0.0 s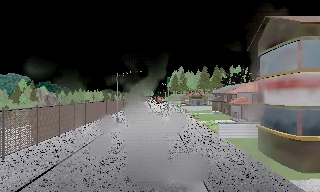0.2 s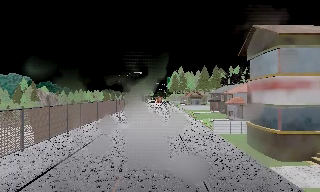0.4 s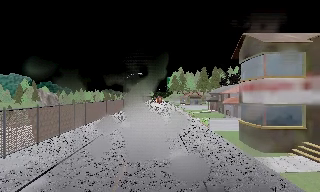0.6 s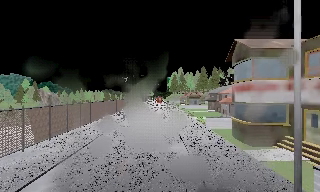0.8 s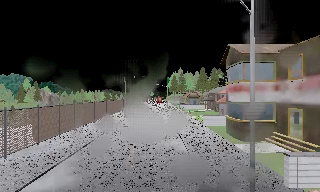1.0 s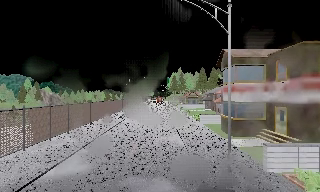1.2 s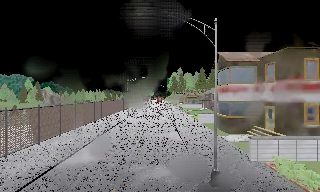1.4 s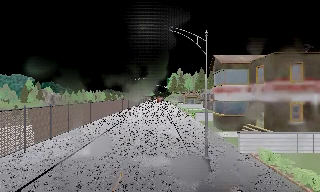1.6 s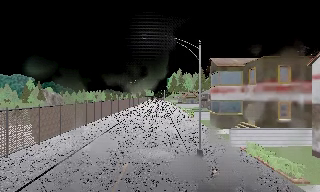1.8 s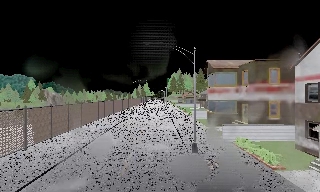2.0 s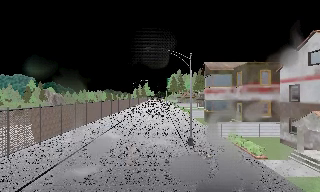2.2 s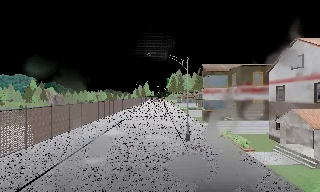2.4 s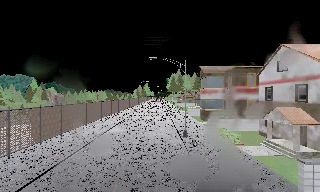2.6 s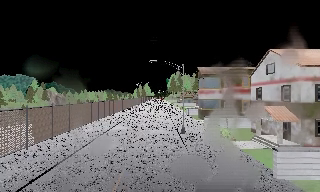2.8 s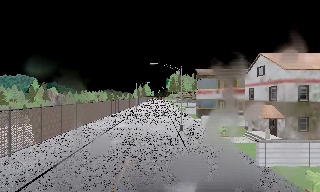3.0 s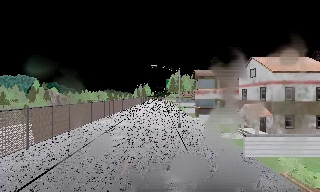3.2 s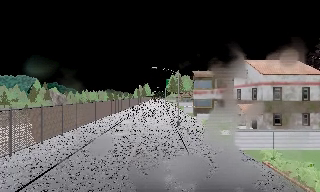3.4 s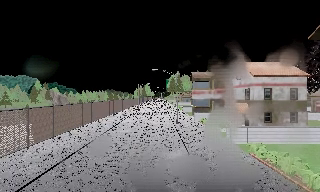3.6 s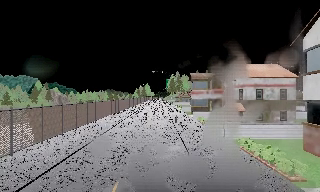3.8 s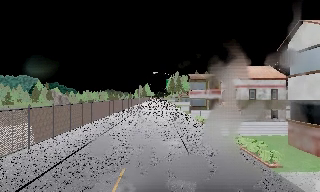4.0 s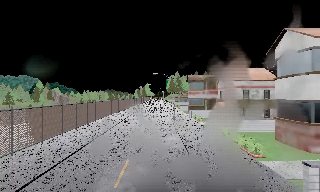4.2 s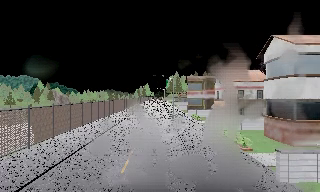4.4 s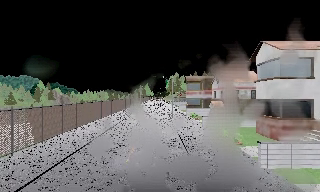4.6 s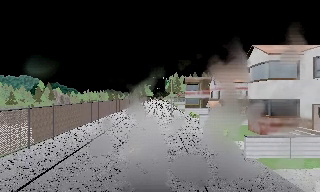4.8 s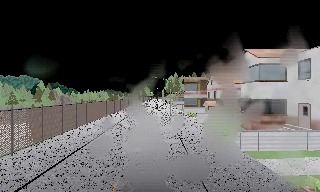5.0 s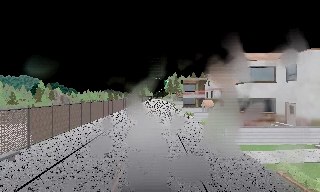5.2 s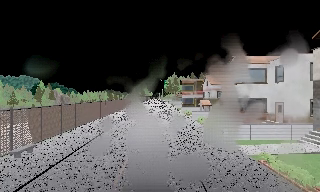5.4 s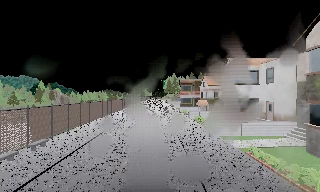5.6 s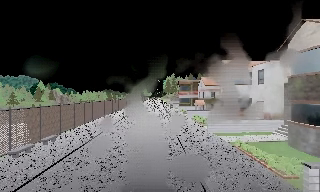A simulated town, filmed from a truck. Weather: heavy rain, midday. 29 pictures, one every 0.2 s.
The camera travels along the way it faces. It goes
backward.
0.0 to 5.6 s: The camera travels backward, about 40 m, so what stands in front gets smaller.
The film runs backward here.
